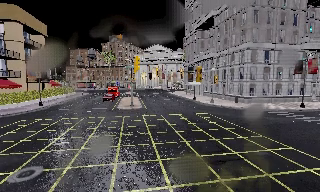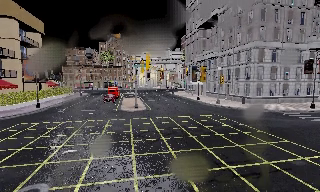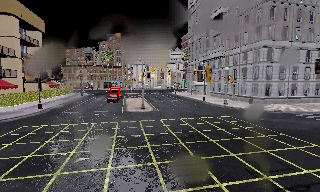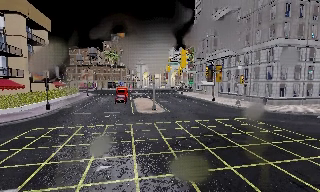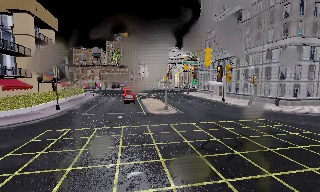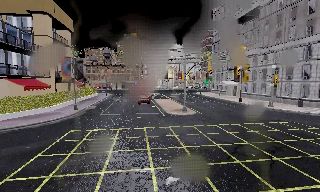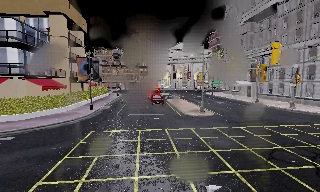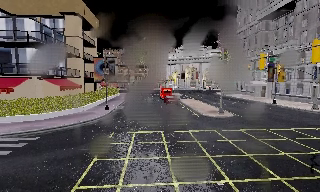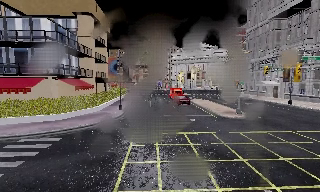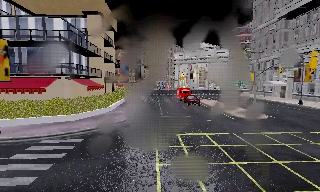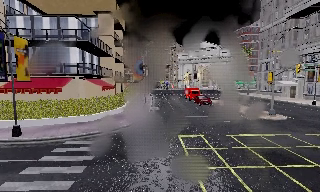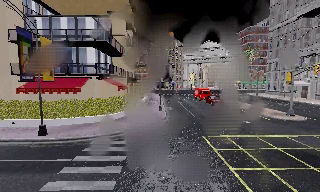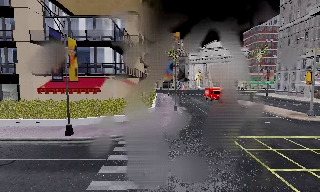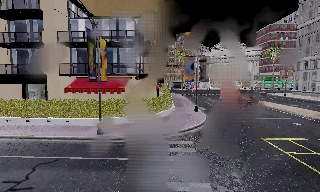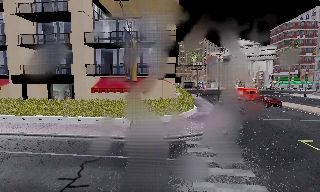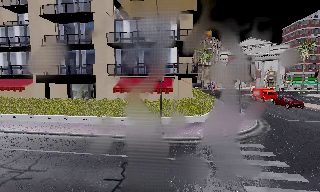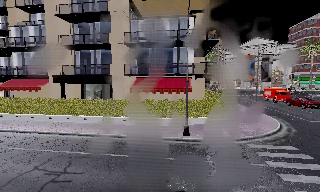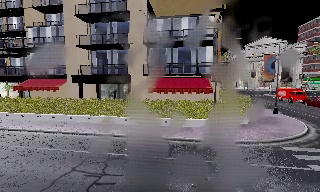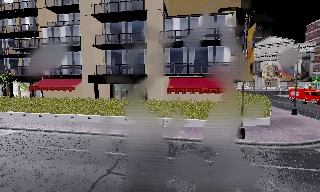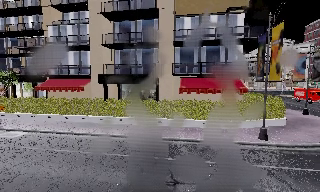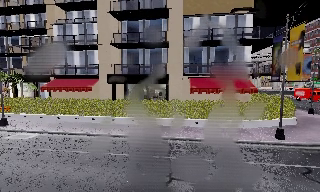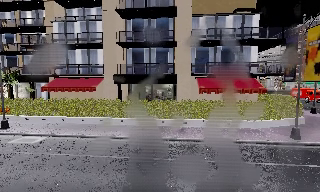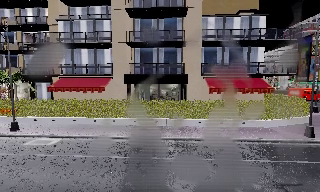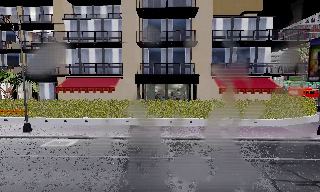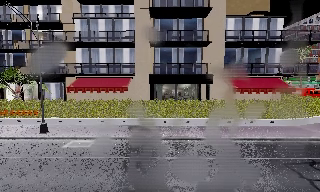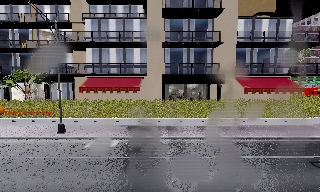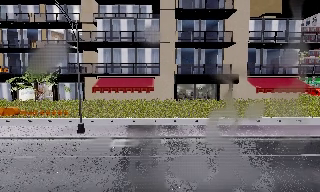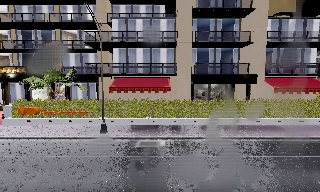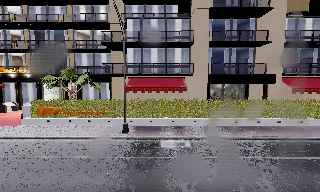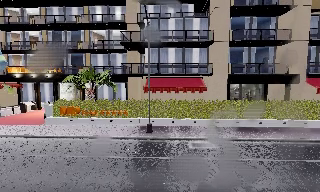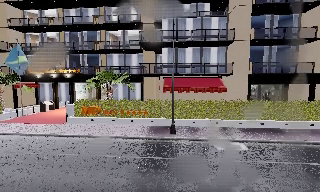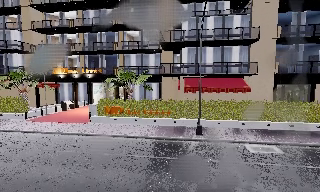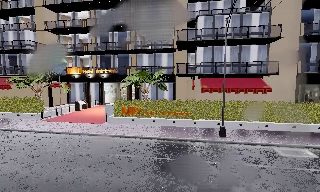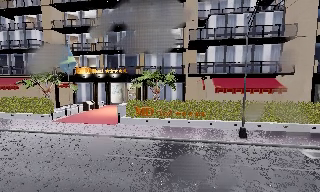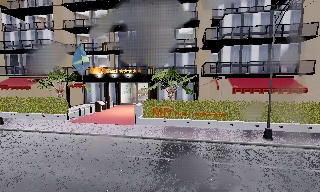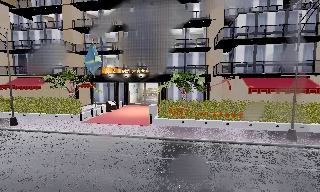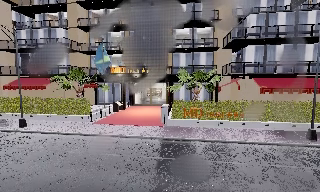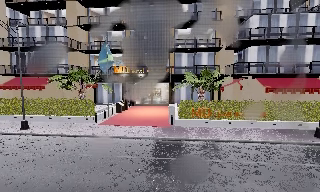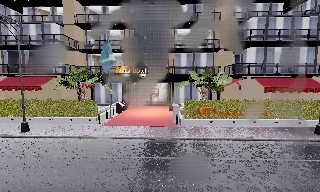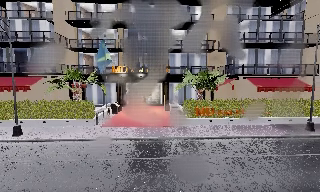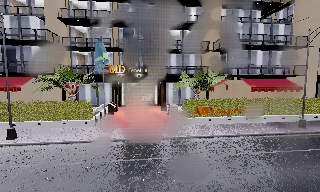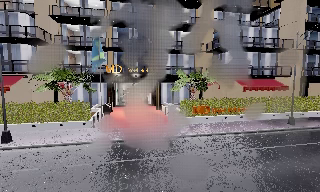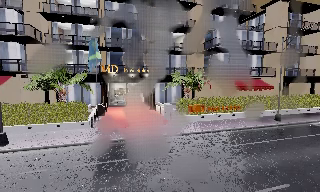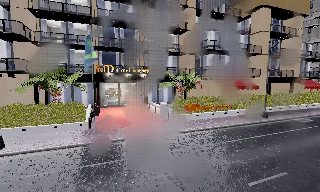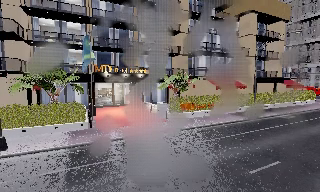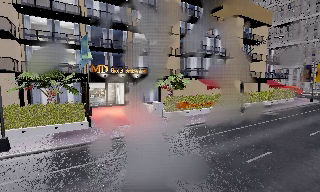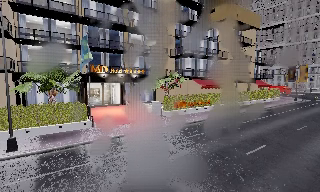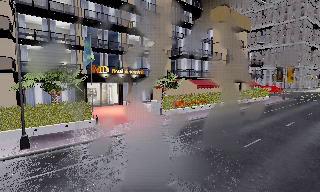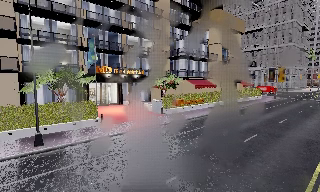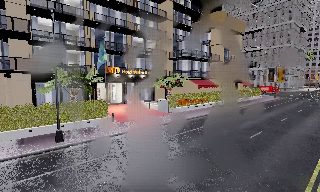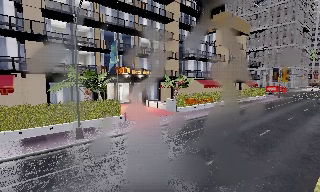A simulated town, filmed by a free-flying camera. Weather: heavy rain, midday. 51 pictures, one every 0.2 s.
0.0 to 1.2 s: The camera travels to its left and forward, about 8 m, so close, fixed things drift to the right.
1.2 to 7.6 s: The camera travels to its left, about 45 m, so close, fixed things drift to the right.
7.6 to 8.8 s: The camera pans to its right, which is clockwise from overhead, by about 30 degrees. It travels to its left, about 6 m.
8.8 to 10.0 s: The camera pans to its right, which is clockwise from overhead, by about 15 degrees. It travels to its left and backward, about 6 m.
The film runs forward here.
